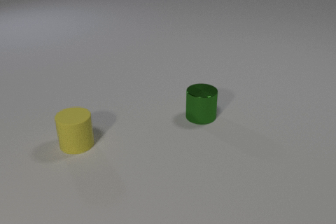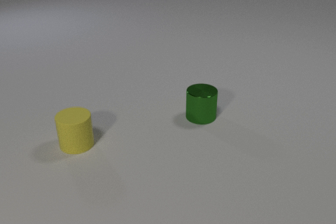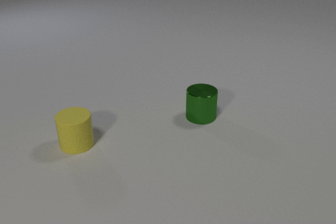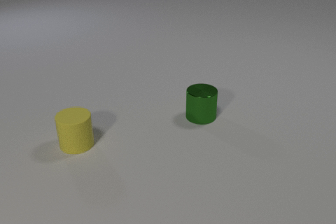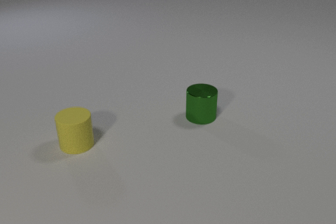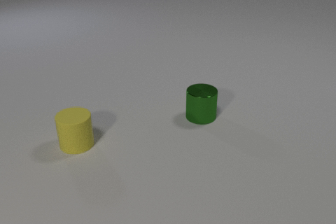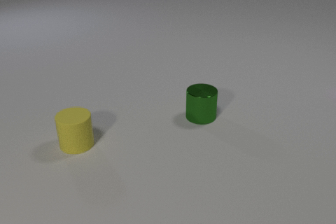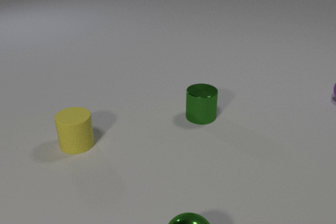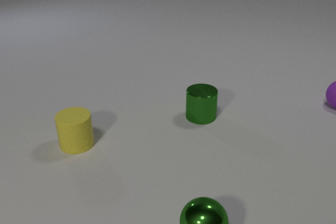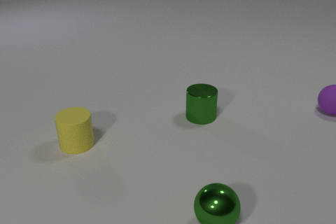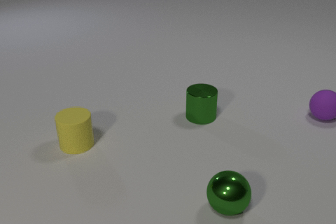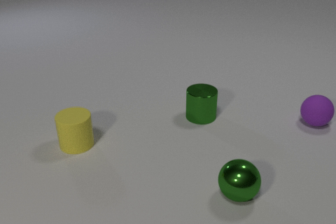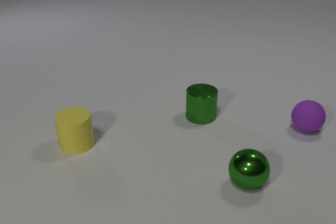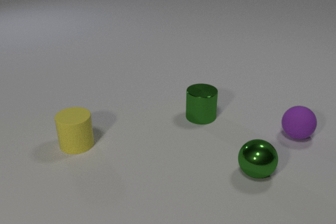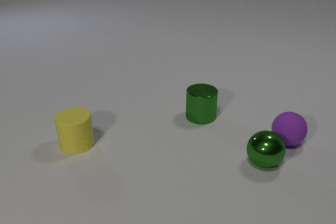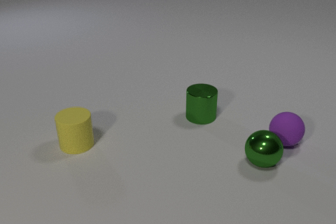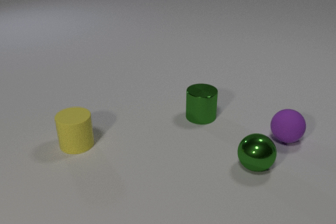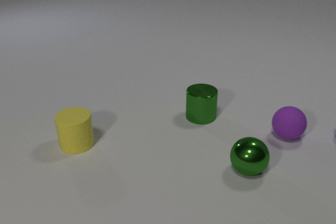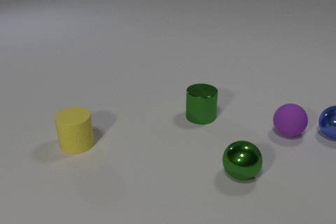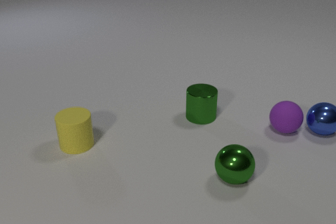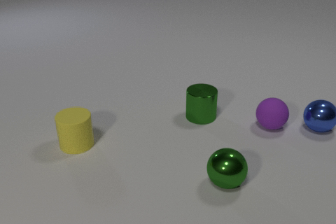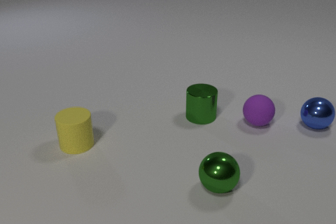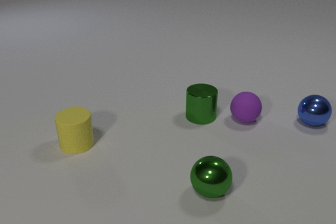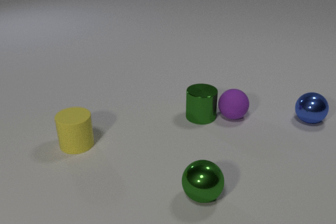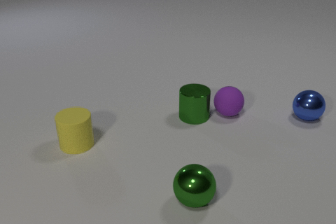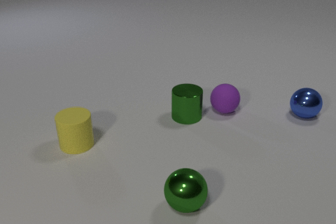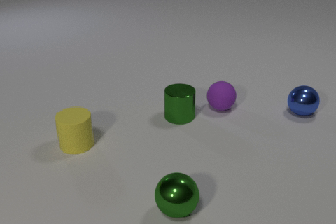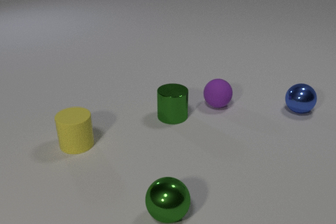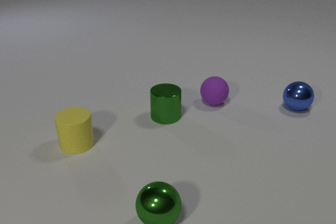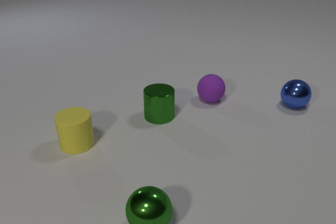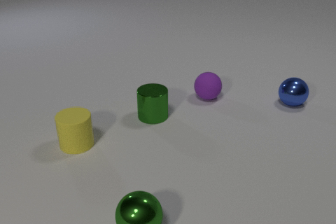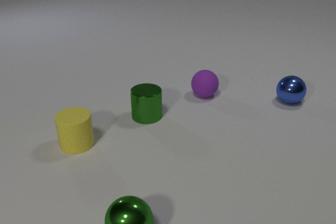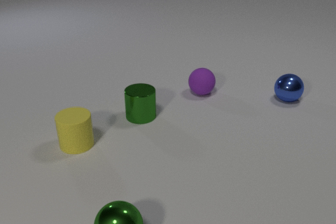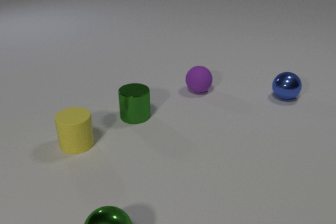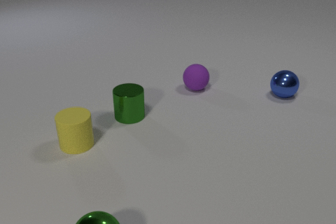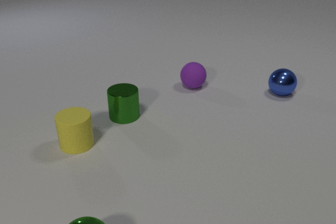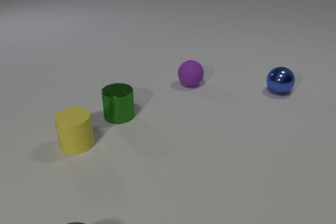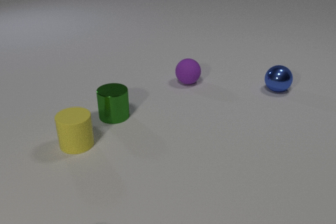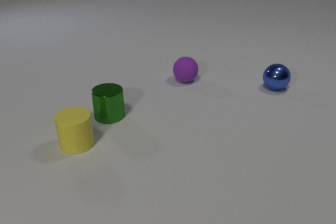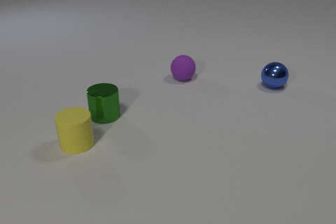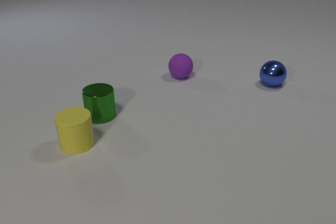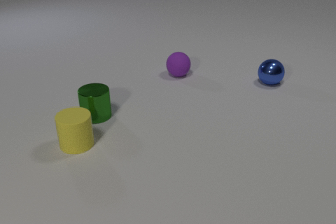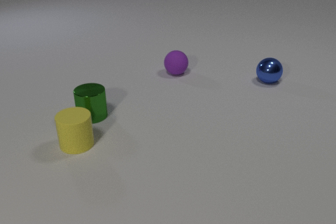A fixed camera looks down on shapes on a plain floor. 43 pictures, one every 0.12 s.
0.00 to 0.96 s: The green metal sphere comes in at the bottom edge, rolls away from the camera and to the right. The purple rubber sphere comes in at the right edge, rolls toward the camera and to the left.
0.96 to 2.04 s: The green metal sphere rolls away from the camera. The purple rubber sphere rolls toward the camera and to the left. The green metal sphere and the purple rubber sphere collide.
2.04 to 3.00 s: The green metal sphere rolls toward the camera and to the left. The purple rubber sphere rolls to the left and away from the camera. The blue metal sphere comes in at the right edge, rolls to the left and away from the camera. The green metal cylinder slides to the left. The purple rubber sphere and the blue metal sphere collide. The purple rubber sphere and the green metal cylinder collide.
3.00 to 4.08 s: The green metal sphere rolls to the left and toward the camera. The purple rubber sphere rolls away from the camera and to the left. The blue metal sphere rolls away from the camera and to the left. The green metal cylinder slides to the left.
4.08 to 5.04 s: The green metal sphere rolls to the left and toward the camera, leaves at the bottom edge. The purple rubber sphere rolls away from the camera and to the left. The blue metal sphere rolls away from the camera and to the left. The green metal cylinder slides to the left.
How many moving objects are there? 4.
How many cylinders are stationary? 1.
Are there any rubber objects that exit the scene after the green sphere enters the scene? no.
